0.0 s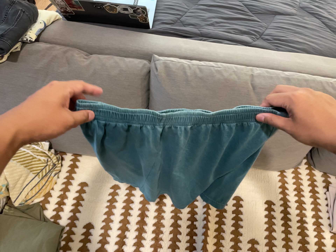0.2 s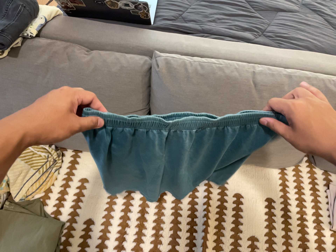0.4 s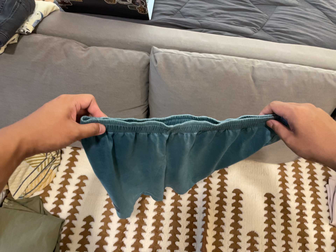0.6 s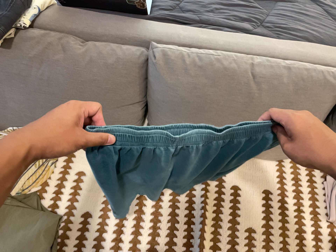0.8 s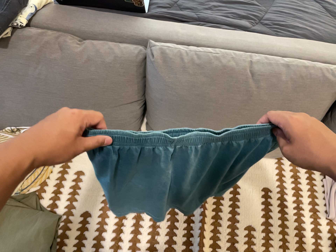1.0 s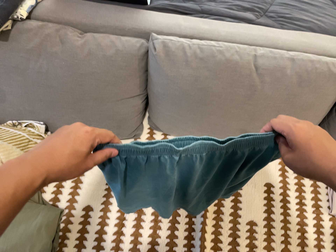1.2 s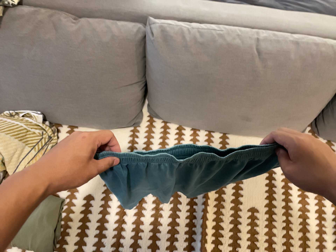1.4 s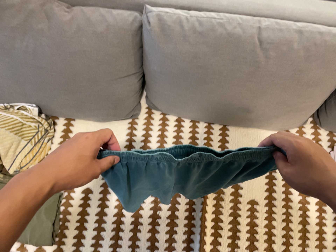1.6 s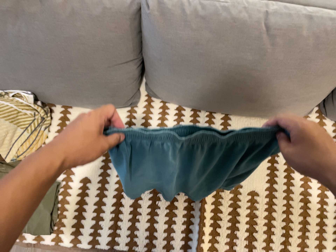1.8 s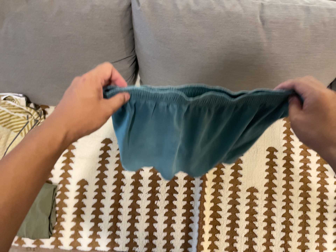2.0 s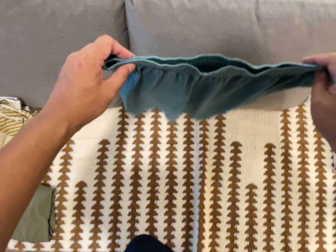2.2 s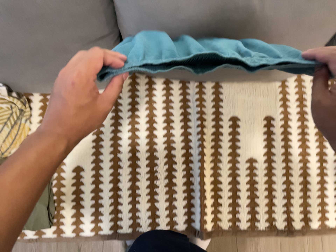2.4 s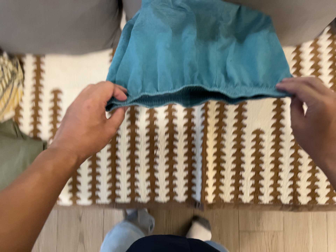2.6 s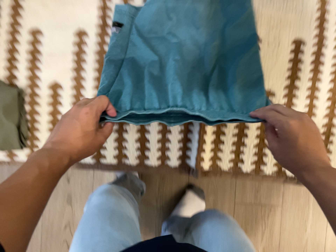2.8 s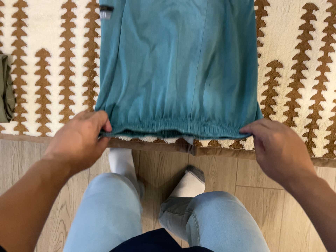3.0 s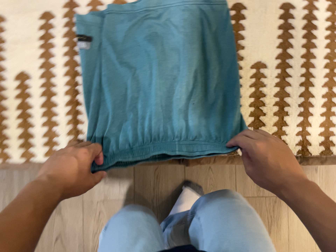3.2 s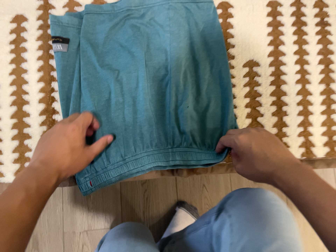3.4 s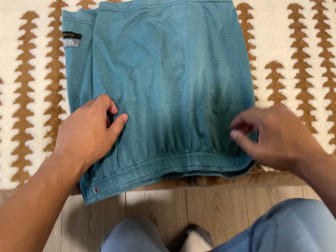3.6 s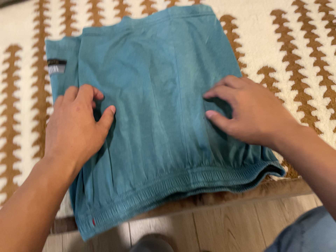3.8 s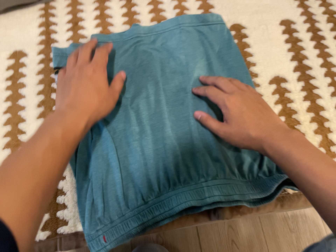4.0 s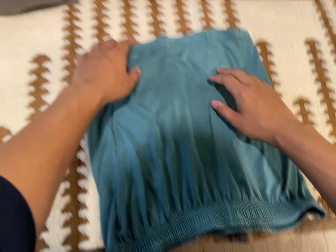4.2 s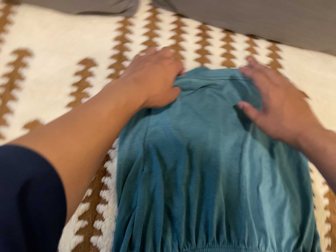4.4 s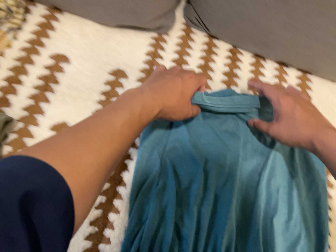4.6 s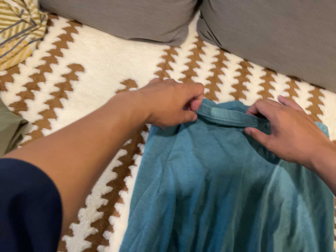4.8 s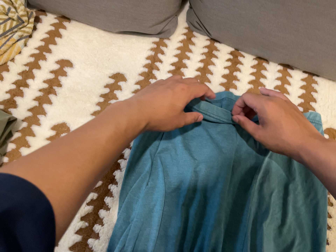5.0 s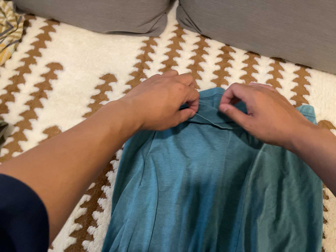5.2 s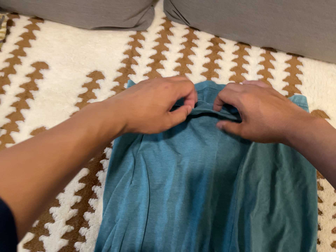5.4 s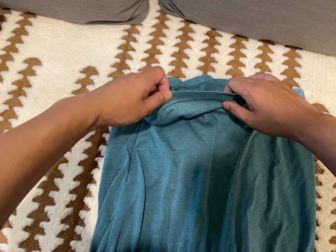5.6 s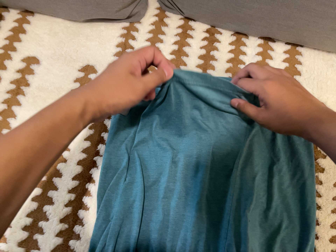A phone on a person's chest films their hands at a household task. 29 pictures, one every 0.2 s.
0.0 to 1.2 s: The camera's aim tips toward the bottom of its view by about 10 degrees, and the scene shifts upward.
1.2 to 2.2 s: The camera travels forward and toward the top of its view, about 12 cm, so what stands in front looms larger. Its aim tips toward the bottom of its view by about 15 degrees.
2.2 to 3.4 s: The camera travels forward and toward the bottom of its view, about 40 cm, so what stands in front looms larger.
3.4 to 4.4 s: The camera travels to its left, about 16 cm, so close, fixed things drift to the right. Its aim tips toward the top of its view by about 15 degrees, and the scene shifts downward. It rolls about its line of sight by about 15 degrees, and the scene rotates clockwise.
4.4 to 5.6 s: The camera travels to its right, about 12 cm.
The film runs forward here.
